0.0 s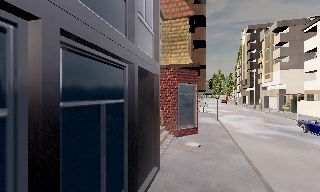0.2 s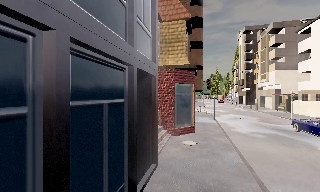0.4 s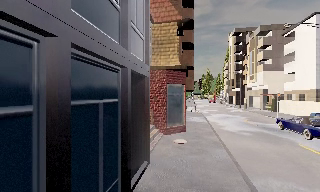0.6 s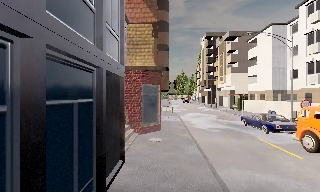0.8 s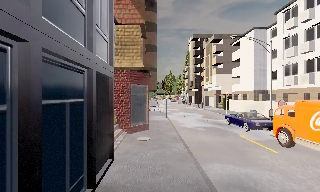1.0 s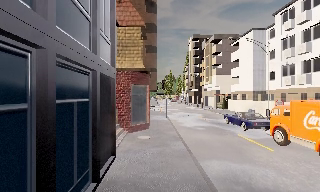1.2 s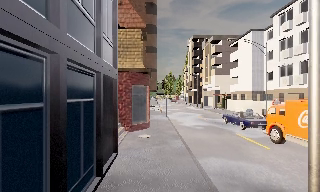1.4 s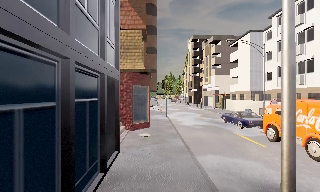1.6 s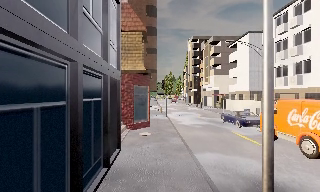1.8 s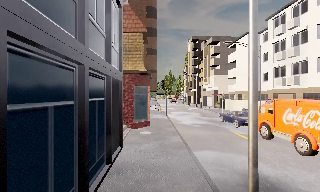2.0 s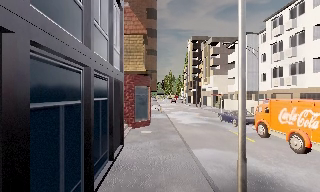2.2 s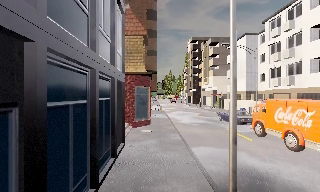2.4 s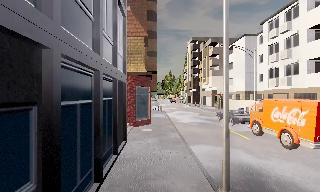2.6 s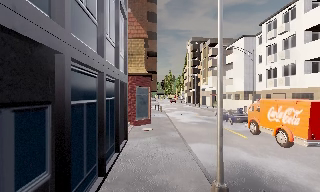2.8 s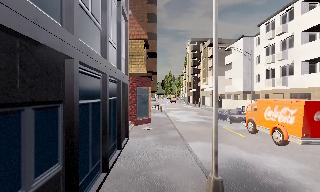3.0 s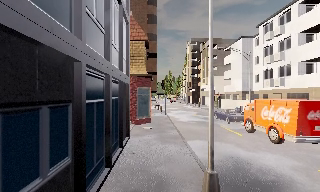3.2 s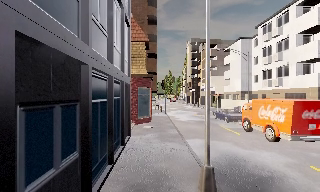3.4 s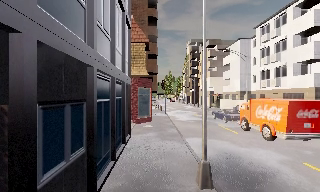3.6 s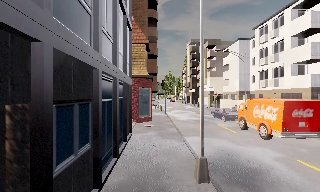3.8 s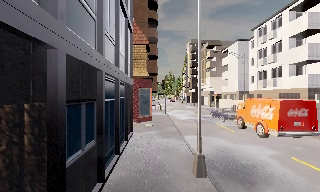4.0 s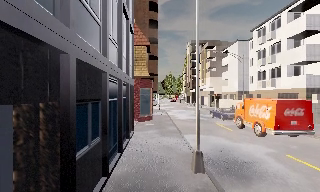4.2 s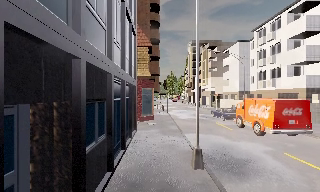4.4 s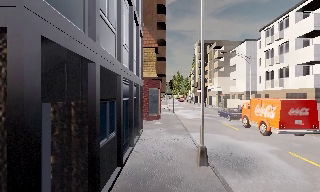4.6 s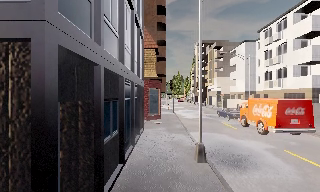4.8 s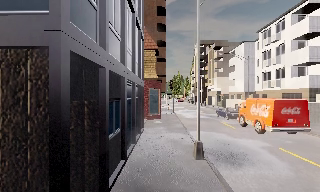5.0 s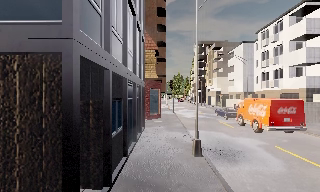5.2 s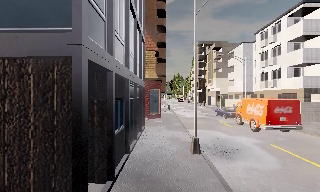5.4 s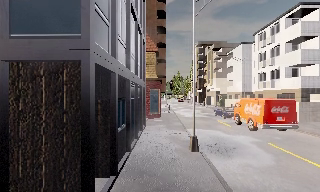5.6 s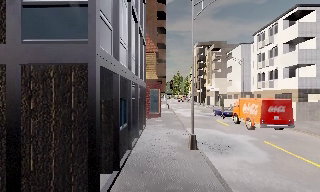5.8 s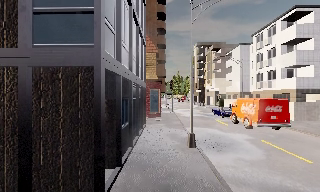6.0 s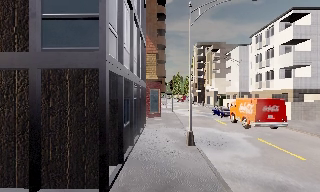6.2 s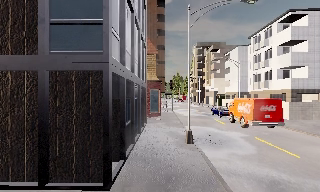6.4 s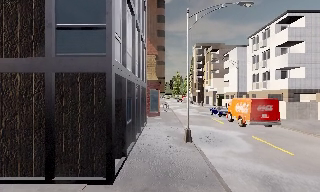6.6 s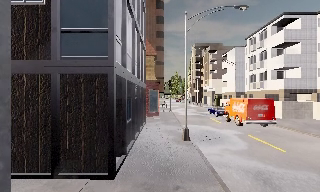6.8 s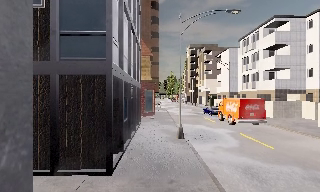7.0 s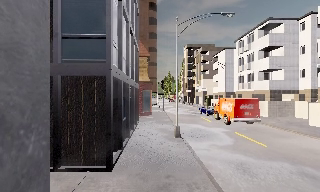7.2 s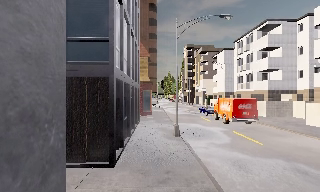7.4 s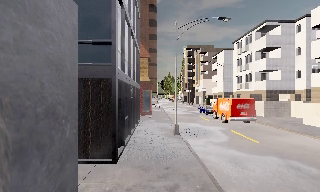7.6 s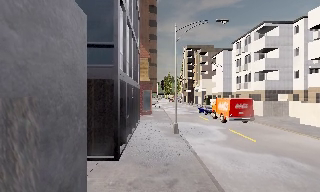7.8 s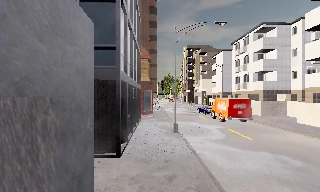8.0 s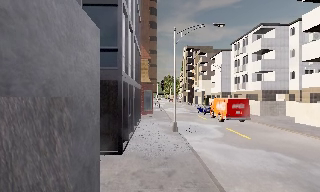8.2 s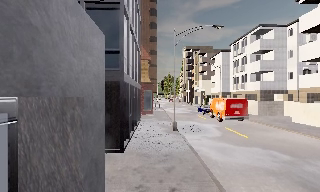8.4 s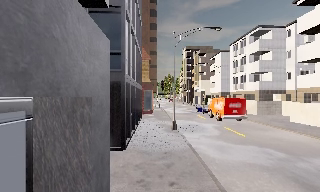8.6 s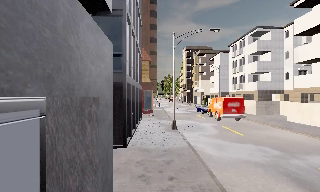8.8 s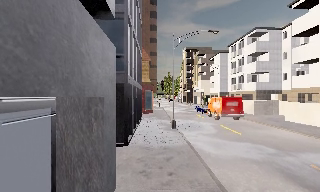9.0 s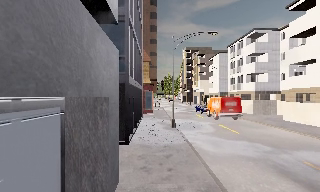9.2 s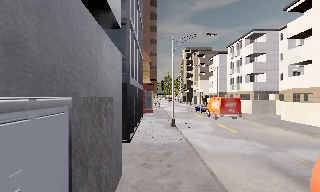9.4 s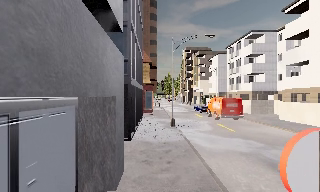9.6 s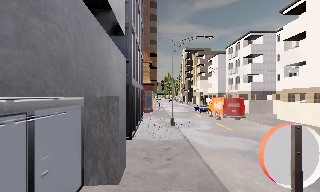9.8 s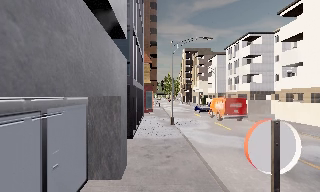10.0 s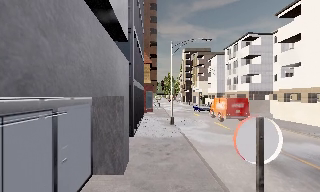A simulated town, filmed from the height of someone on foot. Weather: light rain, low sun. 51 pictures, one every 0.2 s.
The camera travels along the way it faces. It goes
backward.
0.0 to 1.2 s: The scene slides to the left, as the camera pans about 15 degrees to its right. It travels backward, about 1.5 m, so what stands in front gets smaller.
1.2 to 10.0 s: The camera travels backward, about 13 m, so what stands in front gets smaller.
The film runs backward here.
